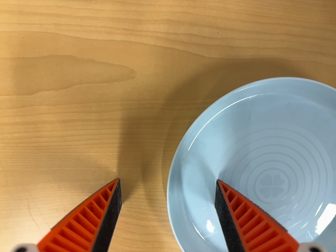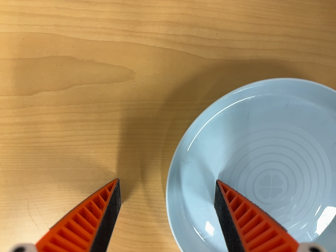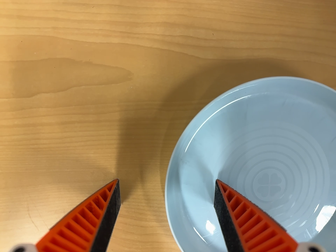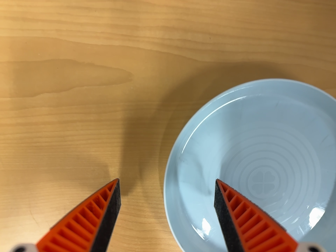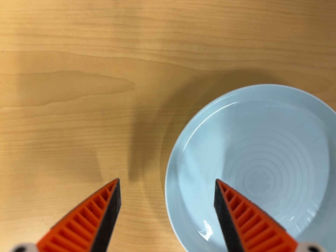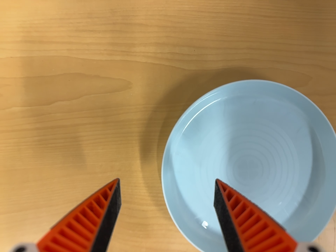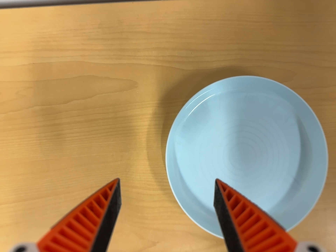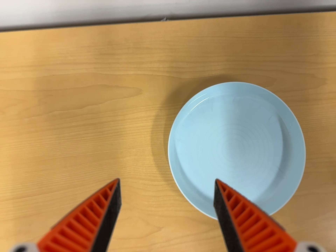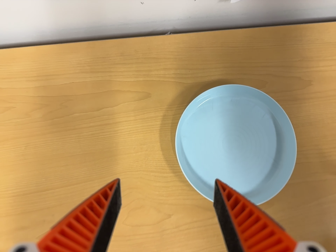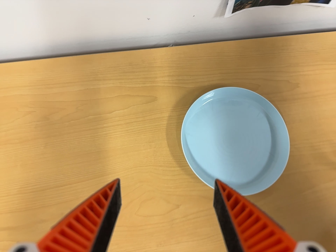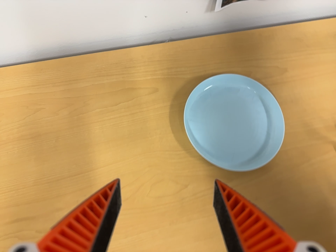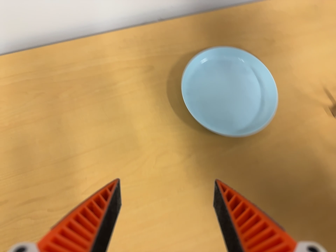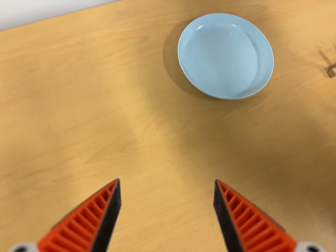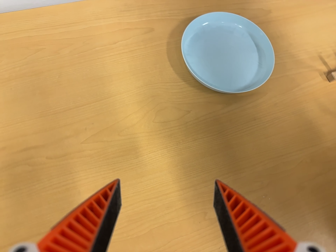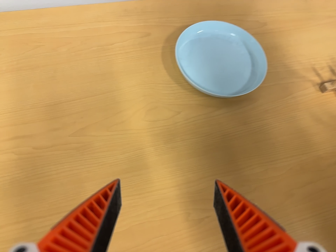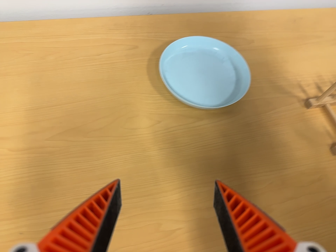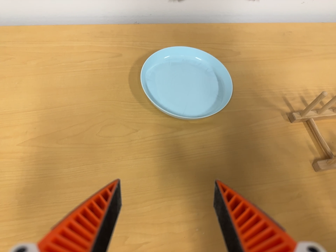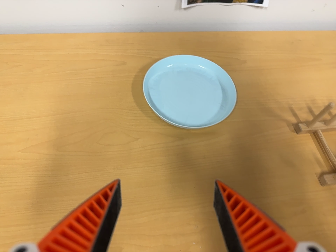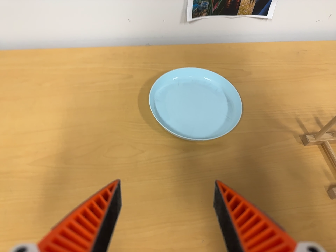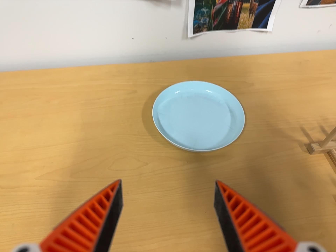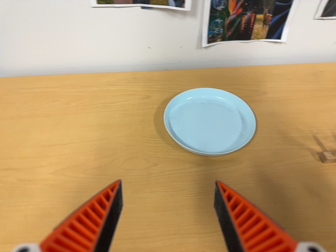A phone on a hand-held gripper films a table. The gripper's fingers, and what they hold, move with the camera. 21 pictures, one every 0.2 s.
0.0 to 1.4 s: The camera travels backward and toward the bottom of its view, about 14 cm, so what stands in front gets smaller. Its aim tips toward the top of its view by about 10 degrees.
1.4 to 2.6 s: The camera travels toward the bottom of its view and backward, about 28 cm. Its aim tips toward the top of its view by about 15 degrees. It rolls about its line of sight by about 10 degrees, and the scene rotates counterclockwise.
2.6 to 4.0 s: The camera pans to its left by about 15 degrees. It travels to its right and toward the bottom of its view, about 18 cm. Its aim tips toward the top of its view by about 20 degrees, and the scene shifts downward. It rolls about its line of sight by about 10 degrees, and the scene rotates clockwise.
The film runs backward here.
